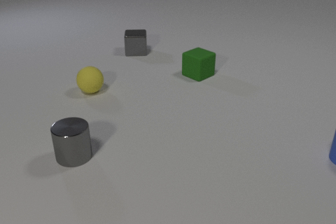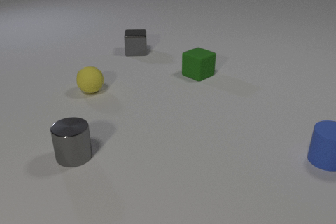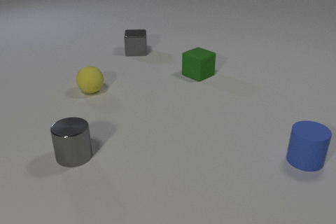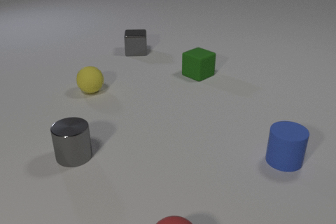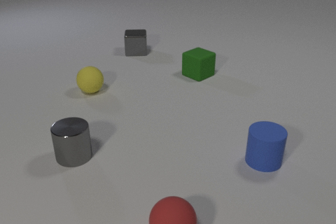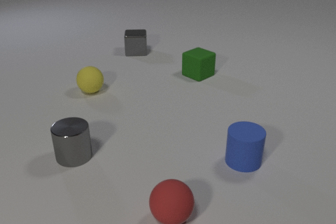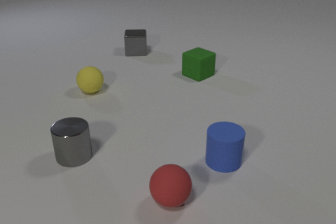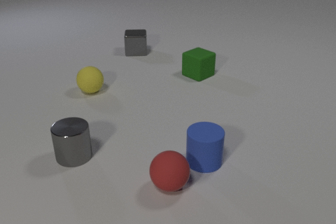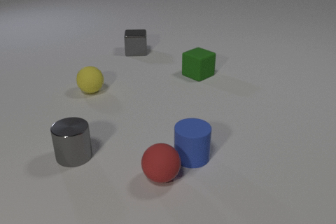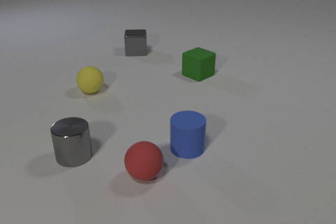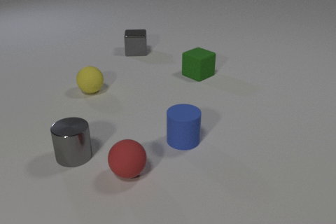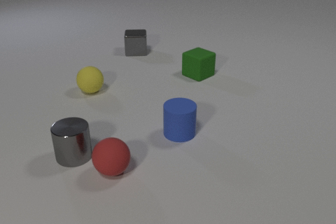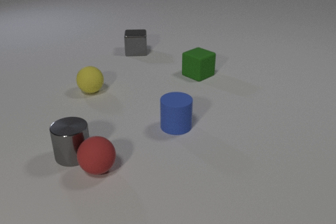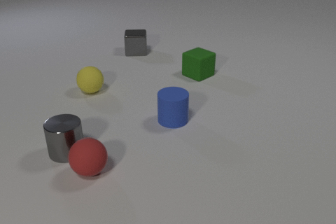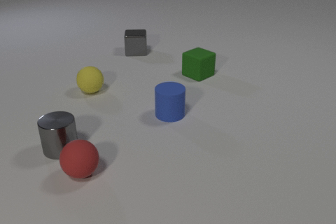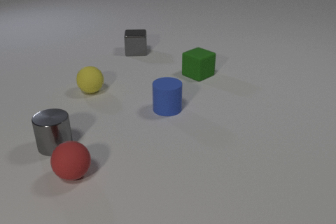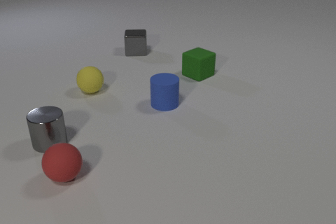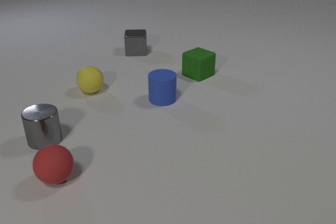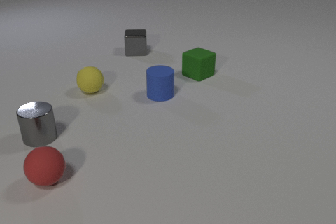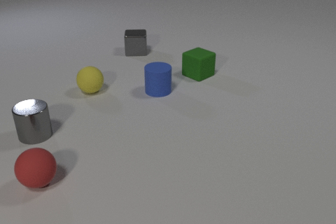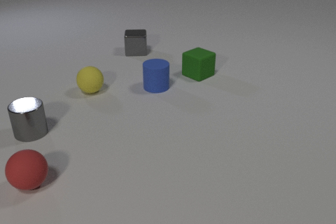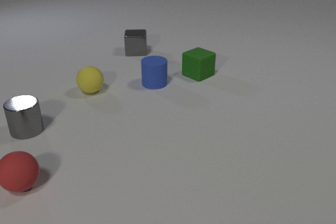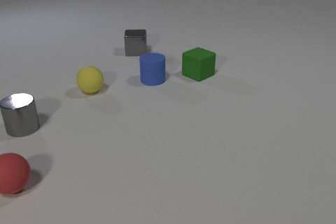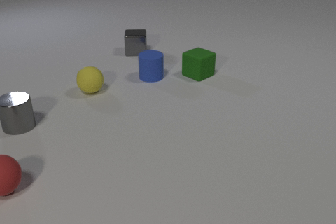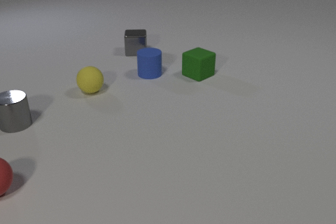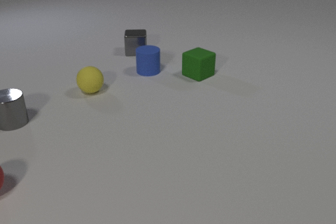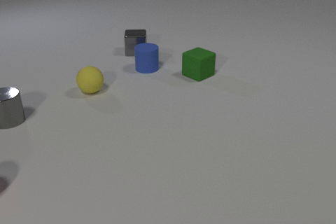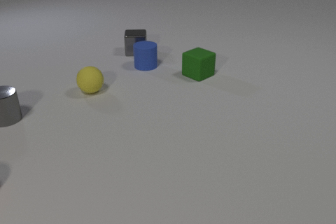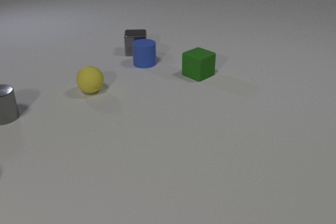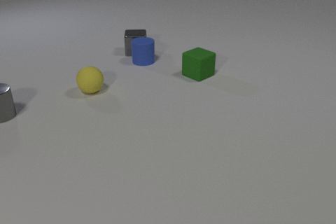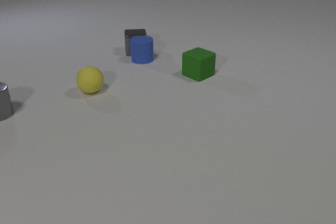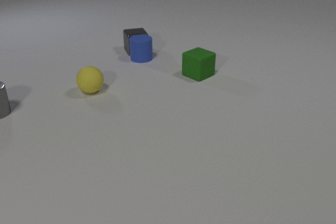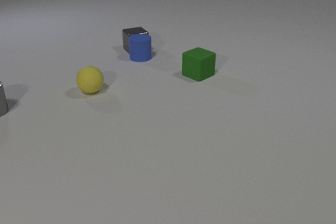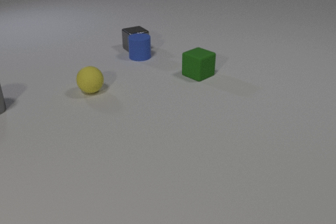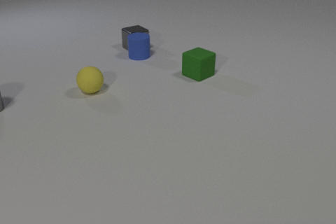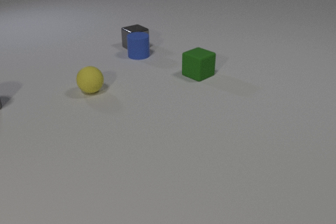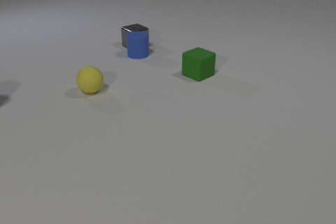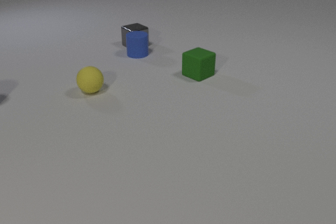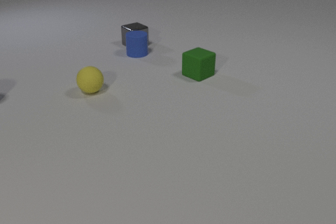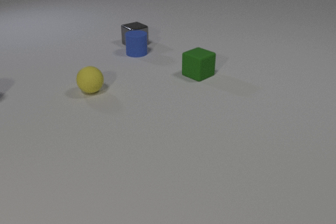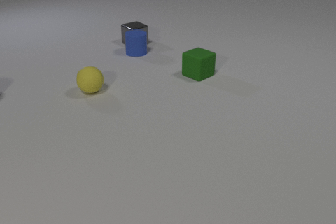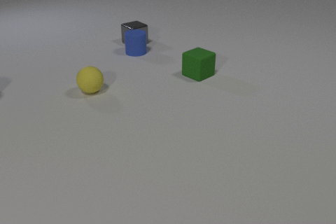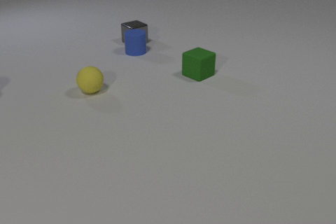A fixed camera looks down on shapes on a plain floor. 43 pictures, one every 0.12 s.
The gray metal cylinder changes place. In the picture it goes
away from the camera.
0.00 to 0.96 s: The red rubber sphere comes in at the bottom edge, rolls away from the camera. The blue rubber cylinder slides to the left. The red rubber sphere and the blue rubber cylinder collide.
0.96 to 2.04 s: The red rubber sphere rolls to the left. The blue rubber cylinder slides away from the camera. The gray metal cylinder slides away from the camera and to the left. The red rubber sphere and the gray metal cylinder collide.
2.04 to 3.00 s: The red rubber sphere rolls to the left. The blue rubber cylinder slides away from the camera. The gray metal cylinder slides away from the camera and to the left.
3.00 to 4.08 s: The red rubber sphere leaves at the left edge. The blue rubber cylinder slides away from the camera. The gray metal cylinder slides away from the camera and to the left. The gray metal cube slides away from the camera, spins counterclockwise seen from above by about 30 degrees, its near face sliding to the right. The blue rubber cylinder and the gray metal cube collide.
4.08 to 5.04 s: The blue rubber cylinder slides away from the camera. The gray metal cylinder leaves at the left edge. The gray metal cube slides away from the camera.
Are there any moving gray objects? yes.
How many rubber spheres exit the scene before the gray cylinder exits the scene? 1.
How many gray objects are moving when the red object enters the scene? 0.
